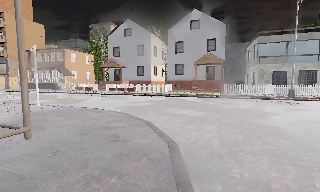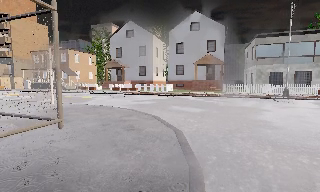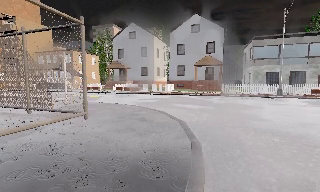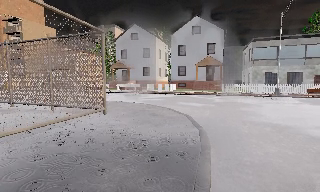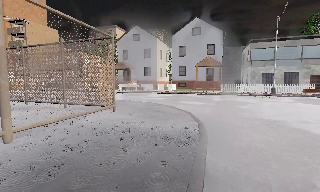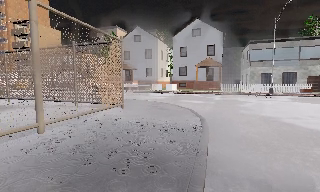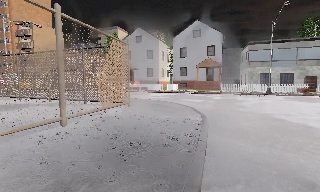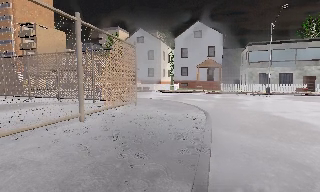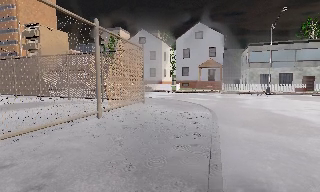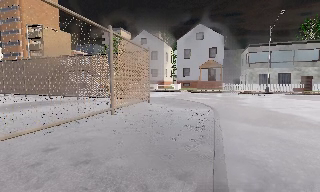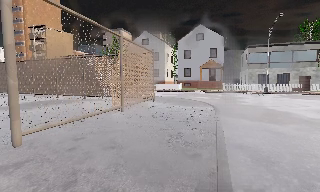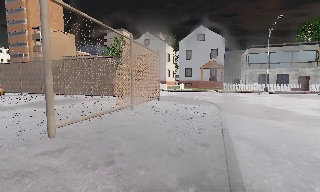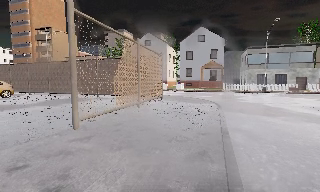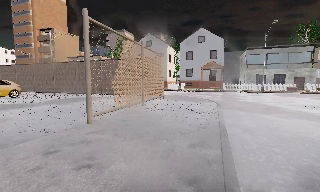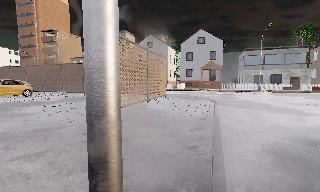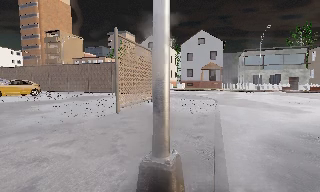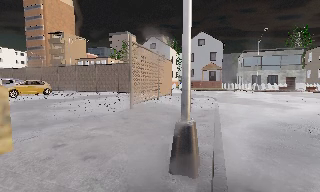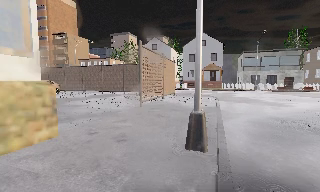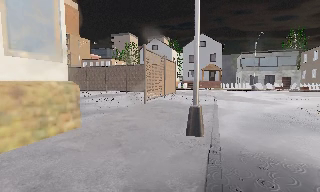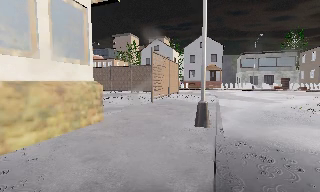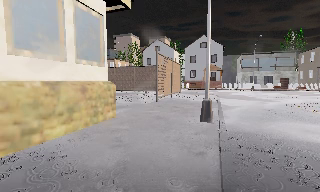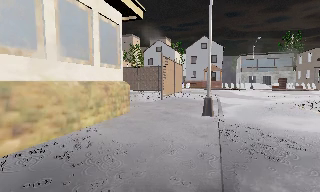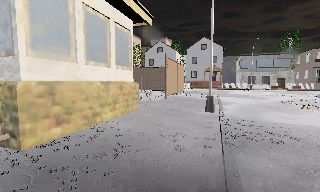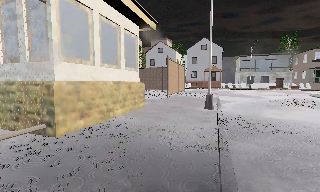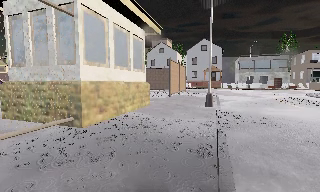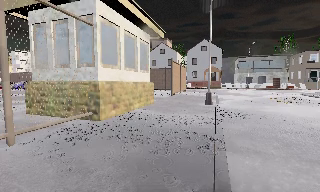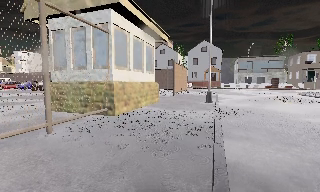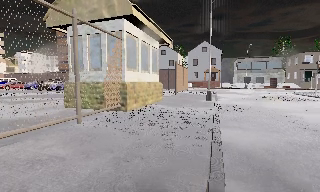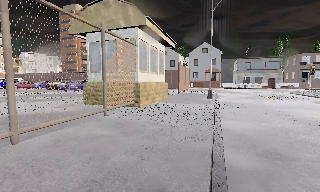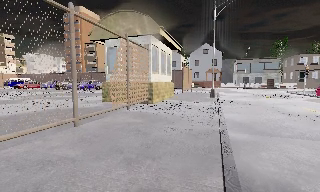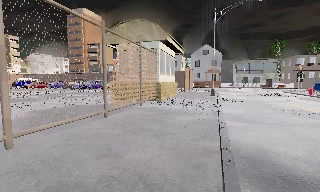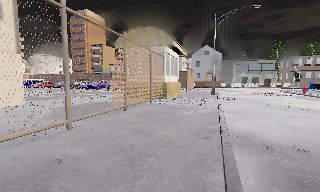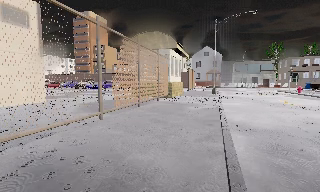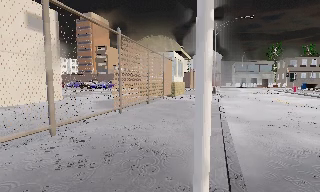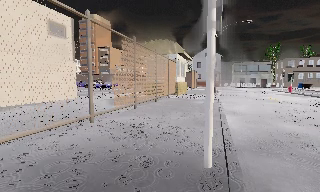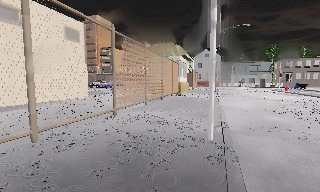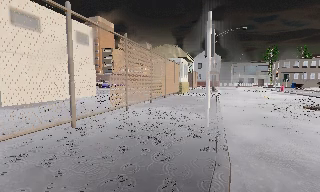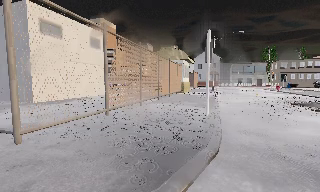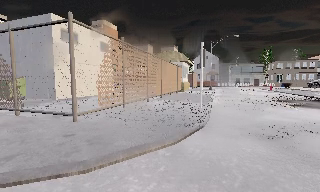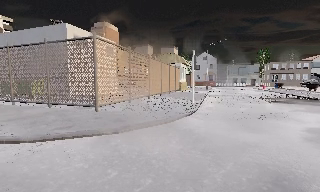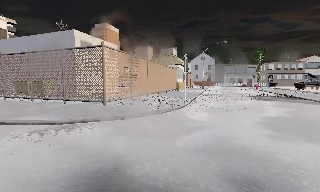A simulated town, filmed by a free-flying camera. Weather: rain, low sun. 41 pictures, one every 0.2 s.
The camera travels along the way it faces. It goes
backward.
0.0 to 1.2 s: The camera travels backward, about 5 m, so what stands in front gets smaller.
1.2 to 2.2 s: The camera travels backward and to its left, about 3 m, so what stands in front gets smaller.
2.2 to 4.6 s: The camera travels backward, about 9 m, so what stands in front gets smaller.
4.6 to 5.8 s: The camera travels backward, about 6 m, so what stands in front gets smaller. It gains speed.
5.8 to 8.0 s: The camera travels backward, about 15 m, so what stands in front gets smaller.
The film runs forward here.
